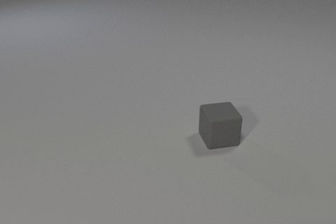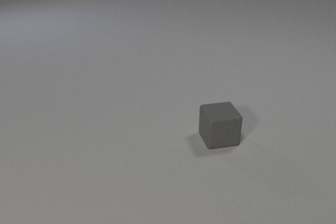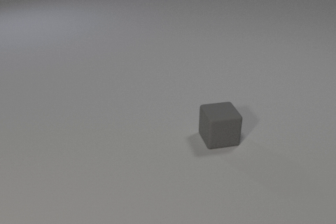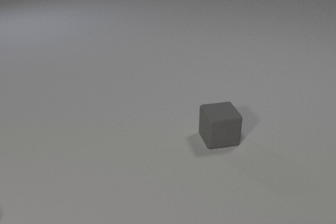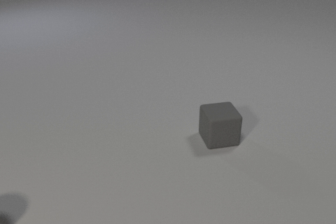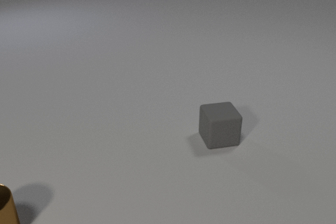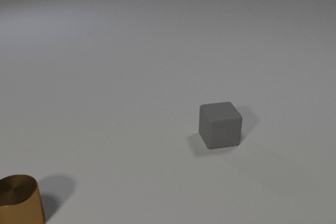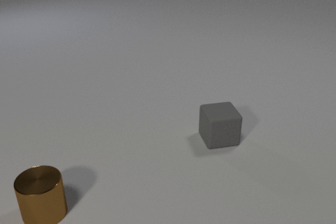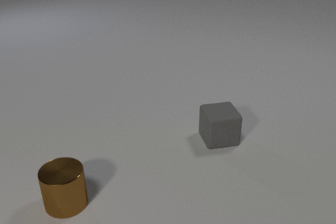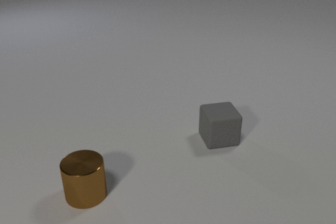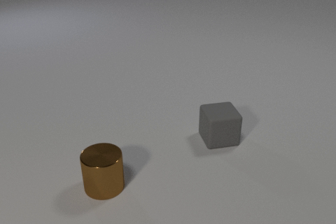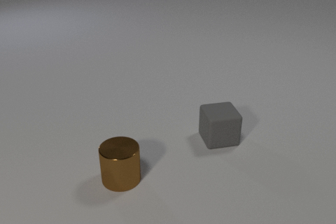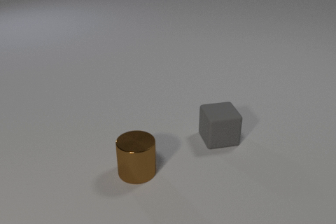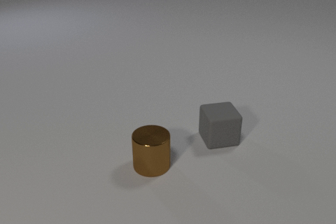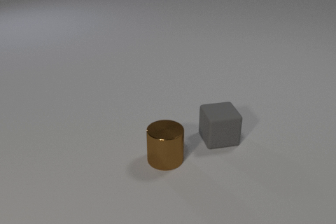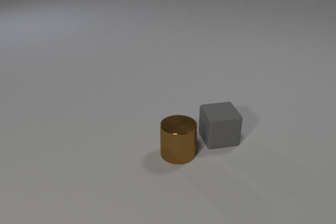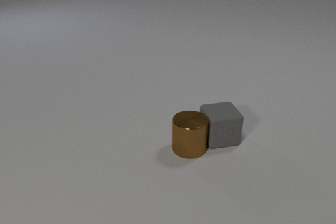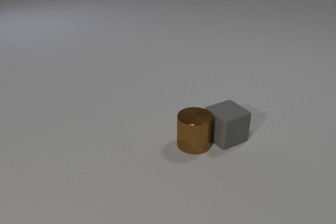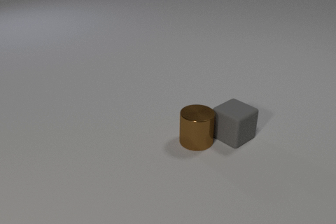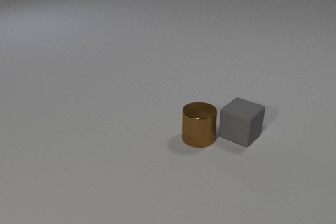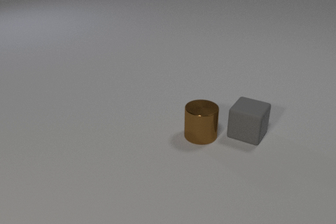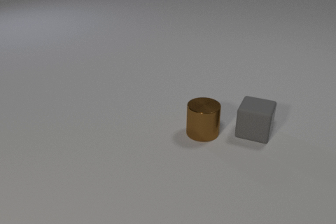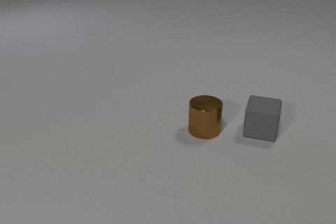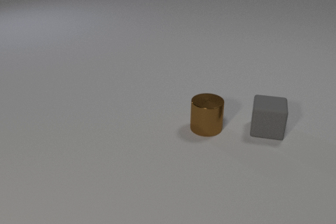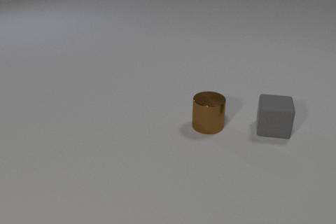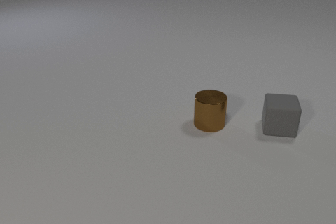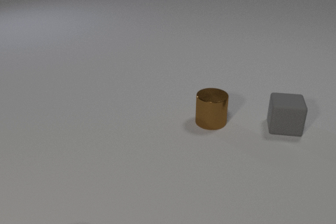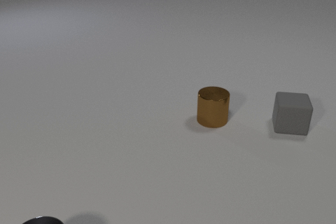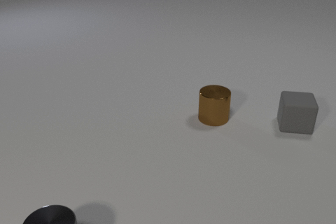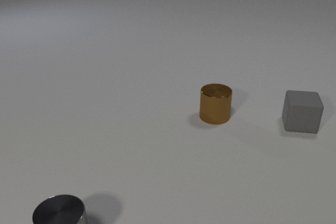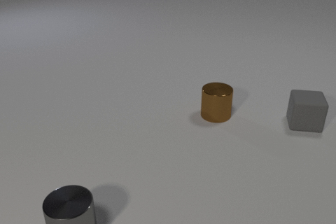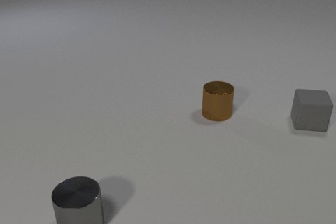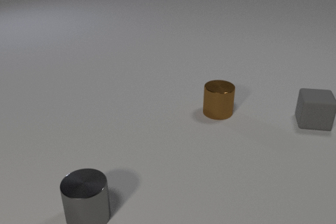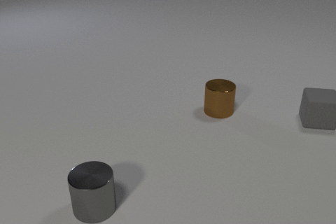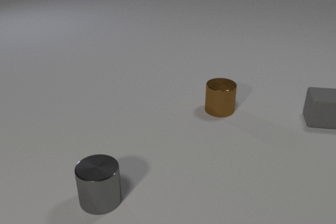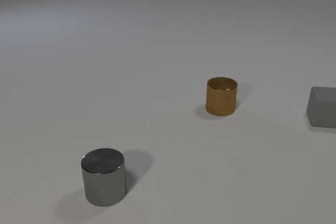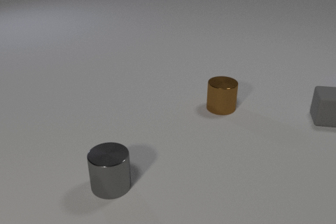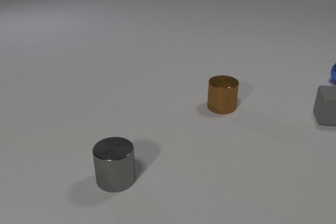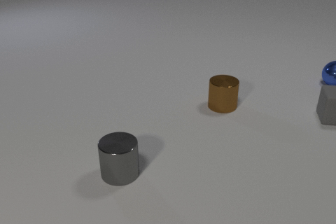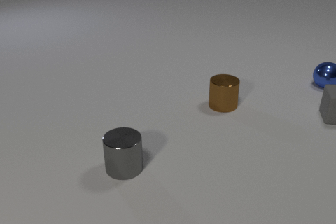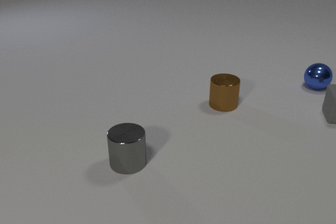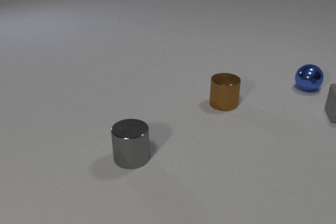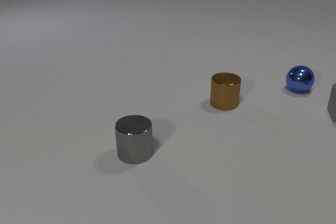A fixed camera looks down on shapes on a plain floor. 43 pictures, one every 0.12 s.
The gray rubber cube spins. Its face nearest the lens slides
to the right.
The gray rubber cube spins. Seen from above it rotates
counterclockwise.
0.00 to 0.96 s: The brown metal cylinder comes in at the left edge, slides to the right.
0.96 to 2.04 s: The brown metal cylinder slides to the right and away from the camera. The gray rubber cube slides to the right. The brown metal cylinder and the gray rubber cube collide.
2.04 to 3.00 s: The brown metal cylinder slides away from the camera. The gray rubber cube slides to the right and away from the camera, spins so that its near face slides to the right, counterclockwise seen from above.
3.00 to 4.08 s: The brown metal cylinder slides away from the camera. The gray rubber cube slides to the right and away from the camera. The gray metal cylinder comes in at the bottom edge, slides away from the camera and to the right.
4.08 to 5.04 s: The brown metal cylinder slides away from the camera. The gray rubber cube slides to the right and away from the camera. The blue metal sphere comes in at the right edge, rolls to the left and toward the camera. The gray metal cylinder slides away from the camera and to the right.
What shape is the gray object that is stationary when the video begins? cube.
How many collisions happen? 1.
What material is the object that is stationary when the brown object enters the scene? rubber.
